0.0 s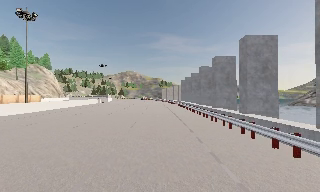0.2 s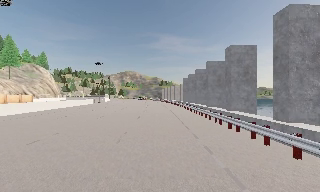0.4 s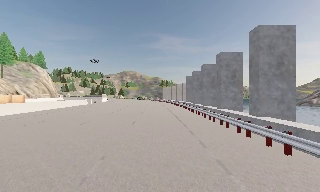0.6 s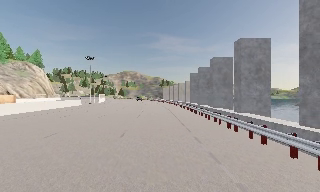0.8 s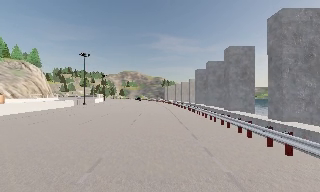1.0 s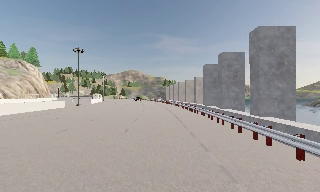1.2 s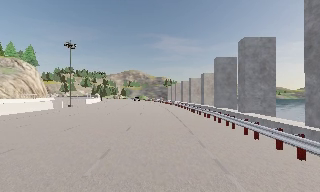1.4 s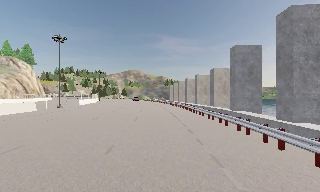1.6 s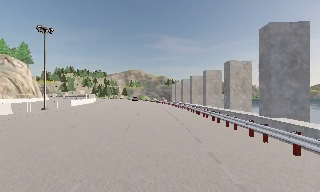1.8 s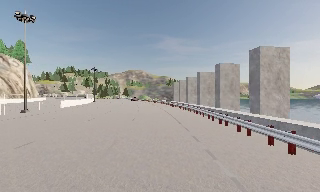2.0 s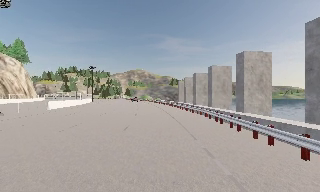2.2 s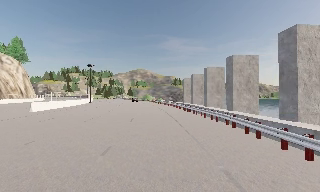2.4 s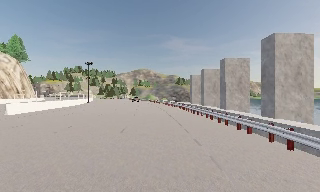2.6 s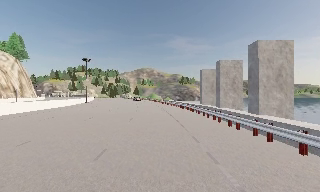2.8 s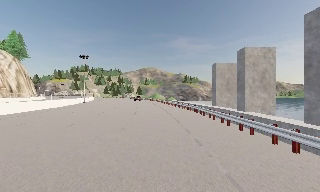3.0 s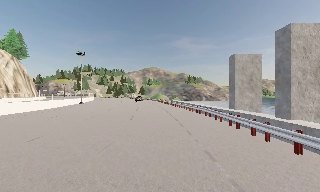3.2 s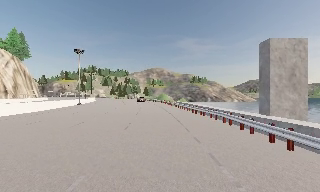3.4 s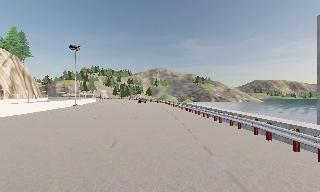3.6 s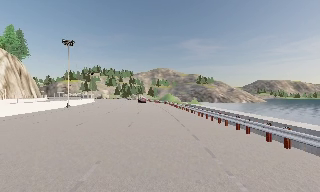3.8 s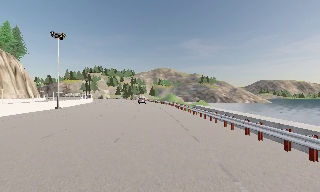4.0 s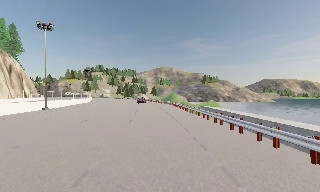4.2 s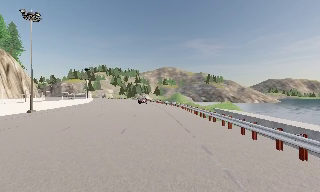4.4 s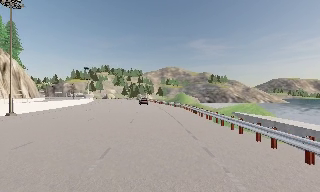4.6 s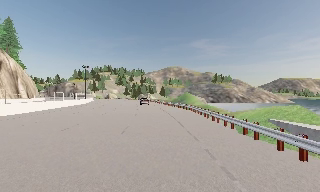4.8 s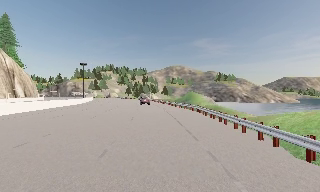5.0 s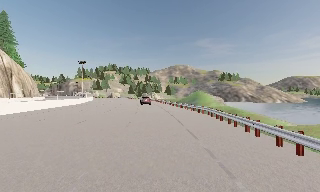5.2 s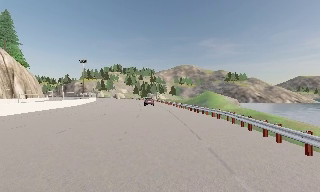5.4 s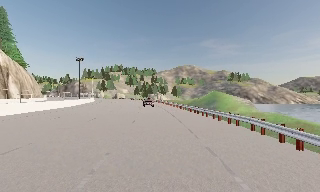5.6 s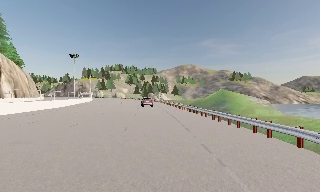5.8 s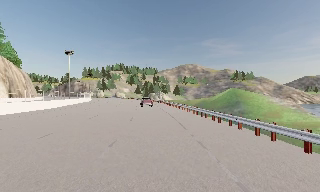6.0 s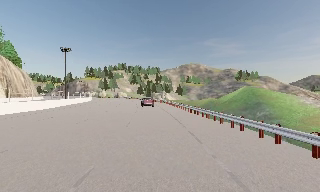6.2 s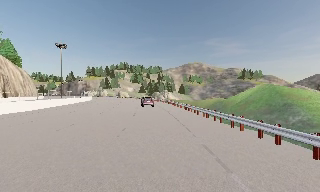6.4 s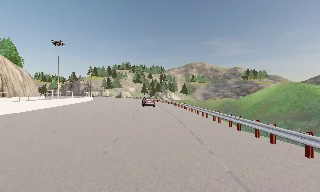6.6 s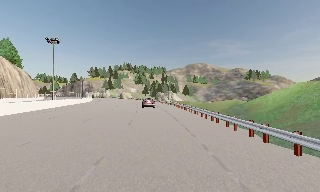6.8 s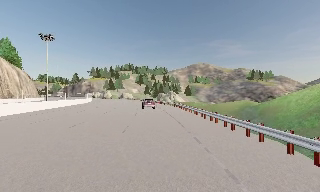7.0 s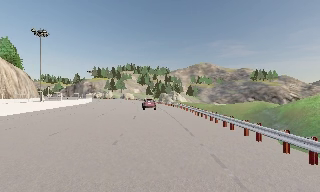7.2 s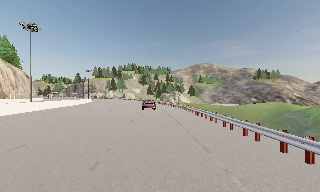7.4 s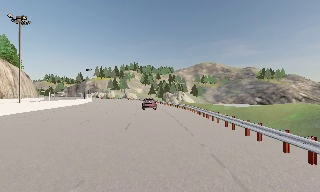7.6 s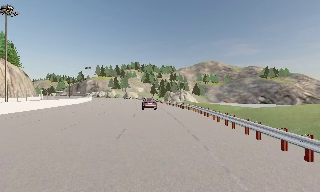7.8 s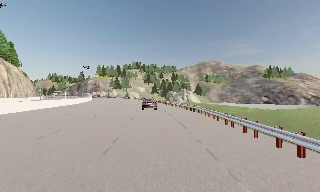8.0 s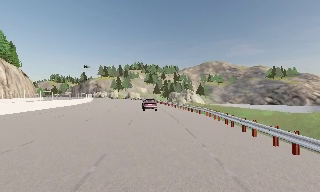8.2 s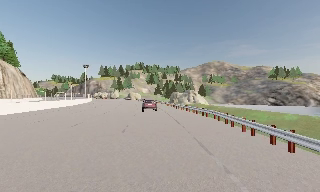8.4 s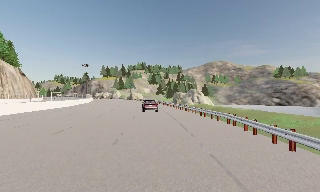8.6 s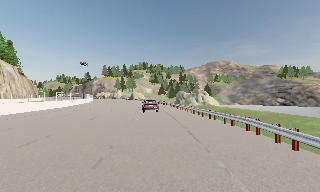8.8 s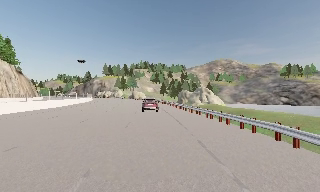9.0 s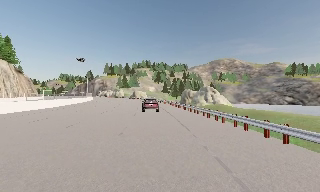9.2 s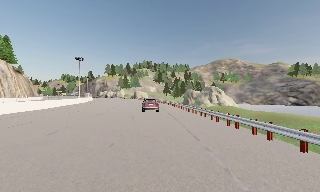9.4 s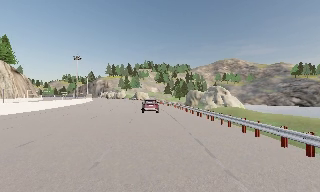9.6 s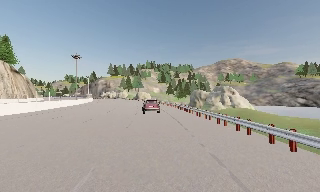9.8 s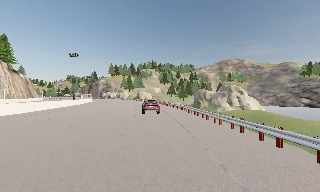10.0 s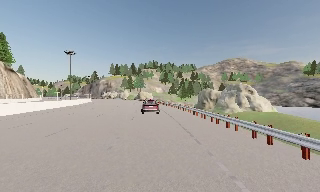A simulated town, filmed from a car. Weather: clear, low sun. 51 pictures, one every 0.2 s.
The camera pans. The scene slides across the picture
to the right.
The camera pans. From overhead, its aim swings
counterclockwise.
0.0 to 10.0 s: The camera pans to its left, which is counterclockwise from overhead, by about 35 degrees. It travels forward, about 140 m. It loses speed.
The film runs forward here.
